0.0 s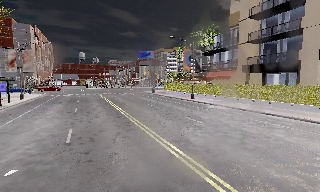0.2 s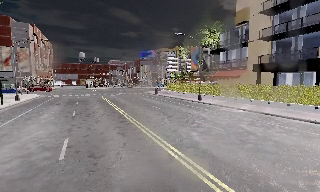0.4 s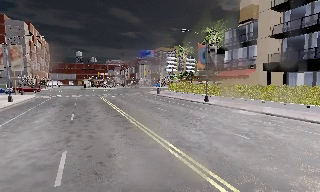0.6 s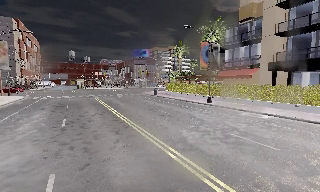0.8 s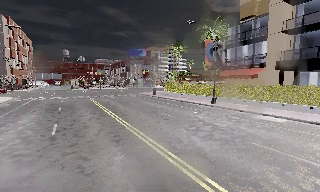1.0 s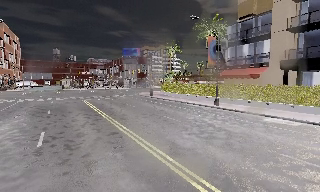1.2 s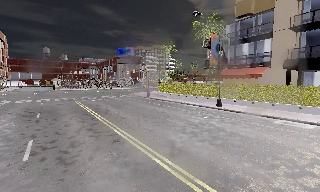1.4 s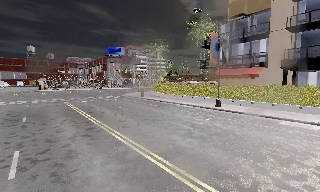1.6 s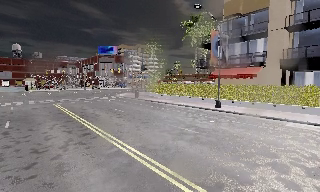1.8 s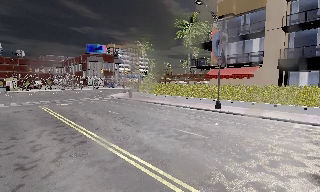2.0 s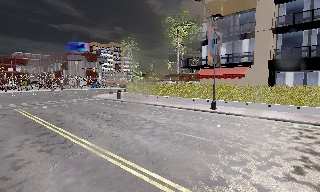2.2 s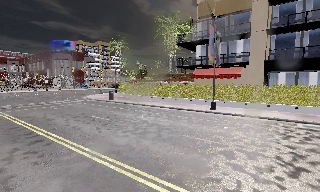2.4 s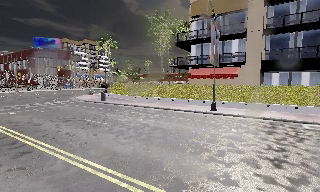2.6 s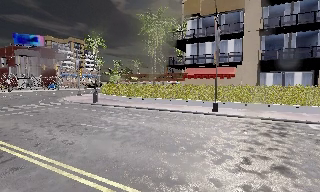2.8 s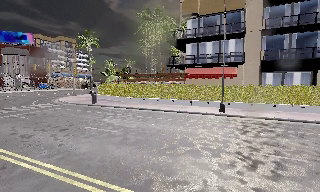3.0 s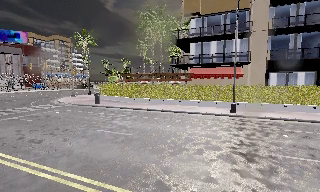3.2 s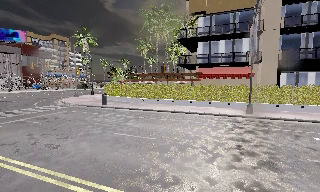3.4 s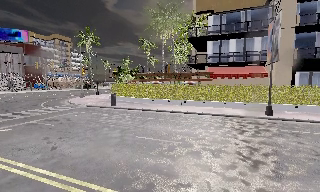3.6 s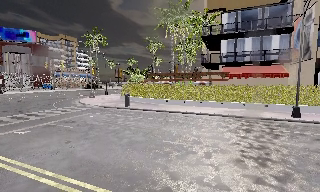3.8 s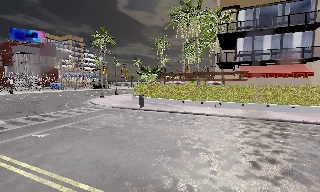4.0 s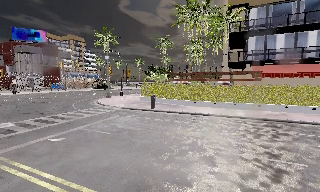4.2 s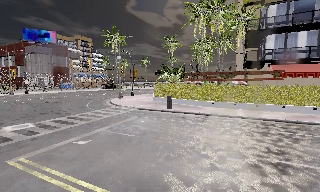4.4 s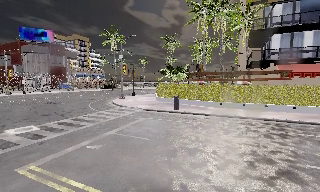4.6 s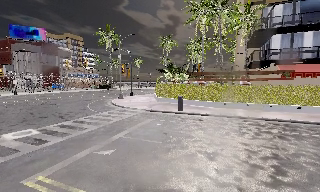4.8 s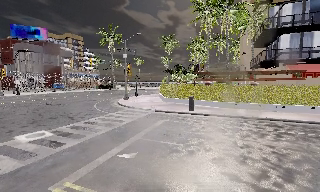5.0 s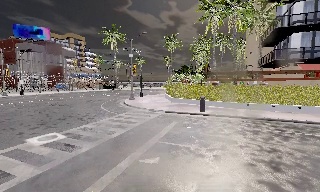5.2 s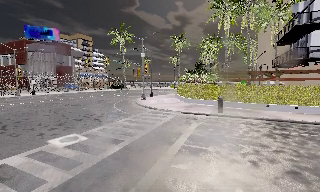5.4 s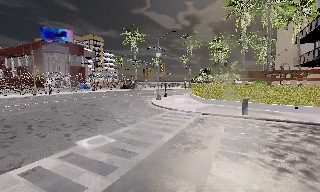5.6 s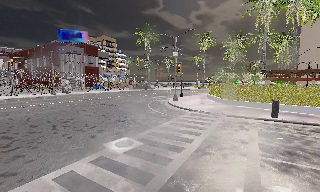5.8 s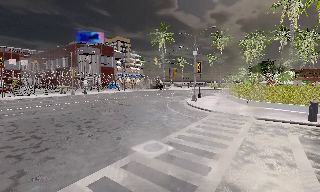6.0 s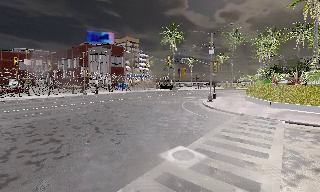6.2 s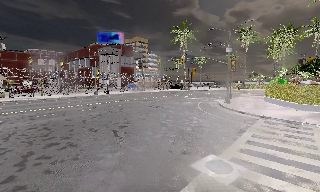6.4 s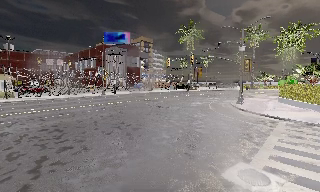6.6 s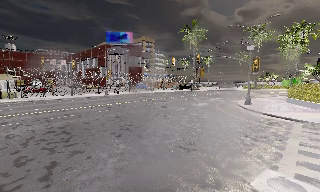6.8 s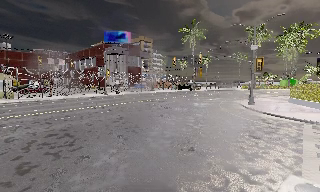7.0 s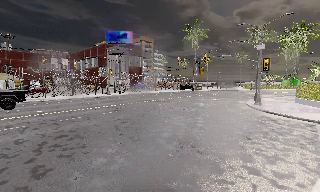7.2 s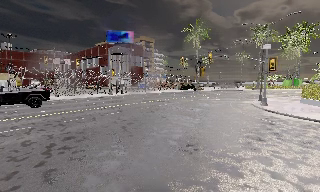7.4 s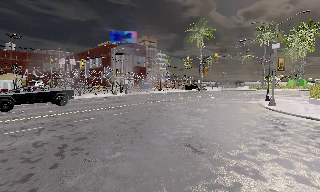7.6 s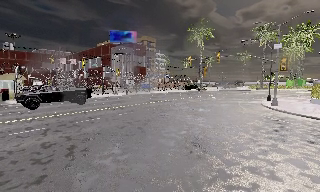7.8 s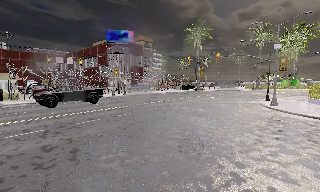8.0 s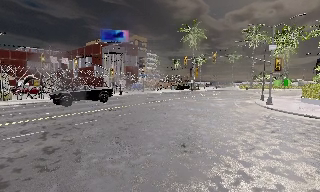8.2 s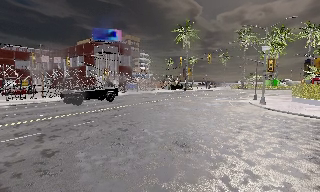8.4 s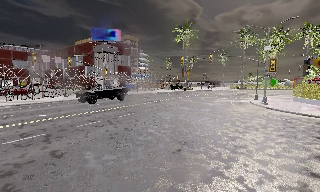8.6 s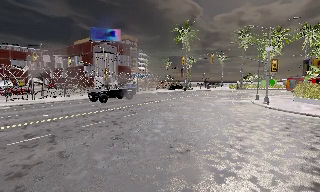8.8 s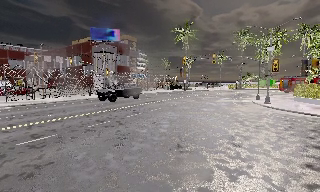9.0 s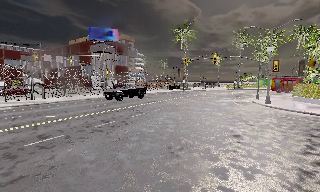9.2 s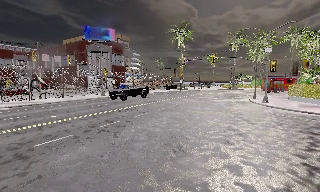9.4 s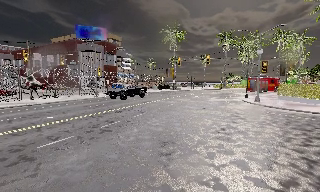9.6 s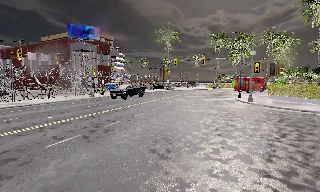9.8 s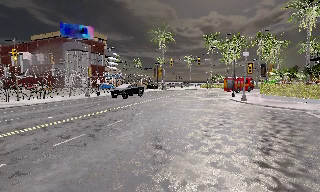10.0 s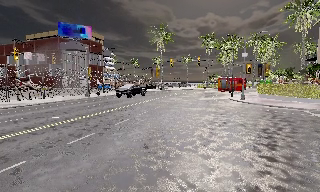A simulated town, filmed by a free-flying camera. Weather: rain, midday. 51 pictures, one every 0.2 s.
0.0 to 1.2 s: The camera travels forward and to its left, about 8 m, so what stands in front looms larger.
1.2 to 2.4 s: The camera pans to its right, which is clockwise from overhead, by about 25 degrees. It travels to its left and forward, about 6 m.
2.4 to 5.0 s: The camera travels to its left and forward, about 14 m, so close, fixed things drift to the right.
5.0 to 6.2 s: The camera pans to its left, which is counterclockwise from overhead, by about 20 degrees. It travels to its left and forward, about 5 m, so close, fixed things drift to the right.
6.2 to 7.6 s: The camera travels to its left and forward, about 4 m, so close, fixed things drift to the right.
7.6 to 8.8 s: The camera travels to its left, about 2.5 m.
8.8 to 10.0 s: The camera pans to its right, which is clockwise from overhead, by about 15 degrees. It travels to its left, about 3.5 m.
The film runs backward here.
